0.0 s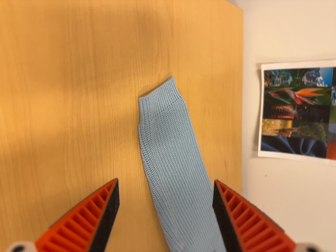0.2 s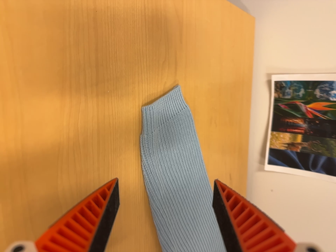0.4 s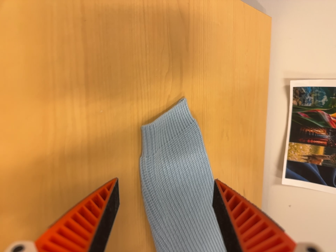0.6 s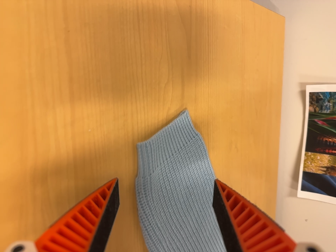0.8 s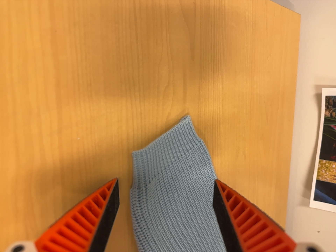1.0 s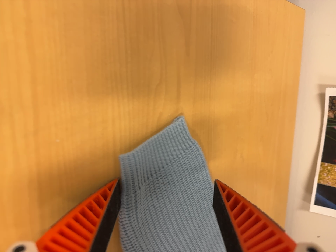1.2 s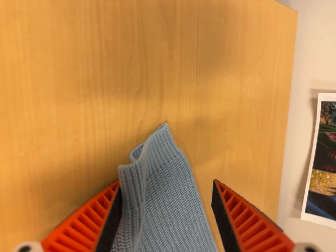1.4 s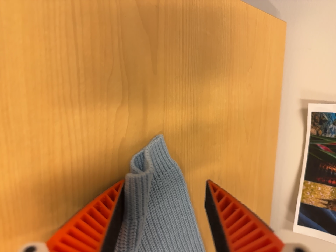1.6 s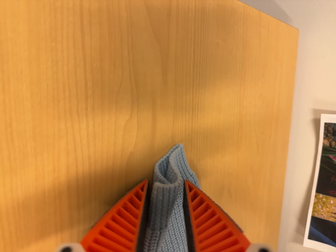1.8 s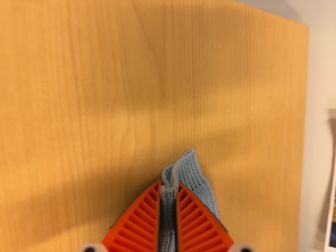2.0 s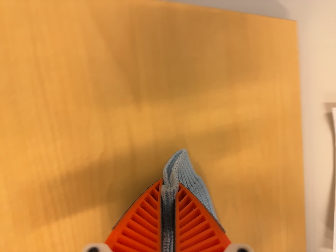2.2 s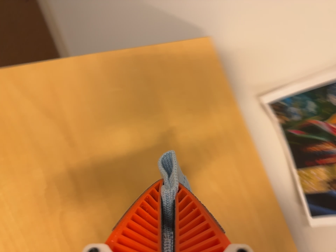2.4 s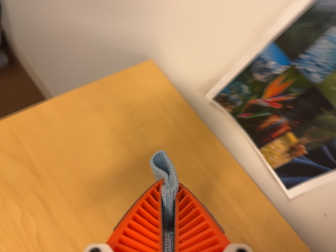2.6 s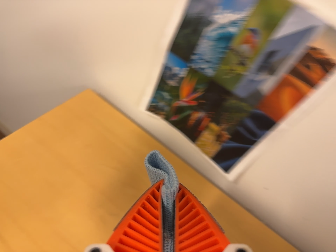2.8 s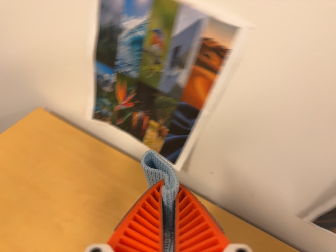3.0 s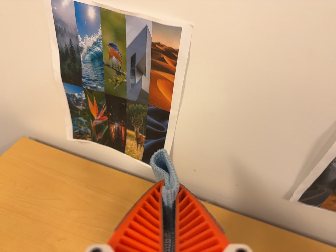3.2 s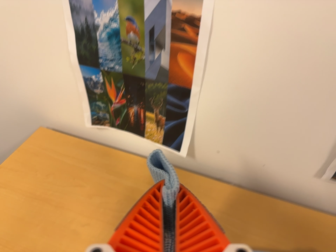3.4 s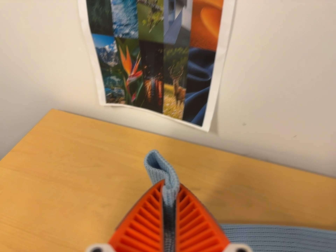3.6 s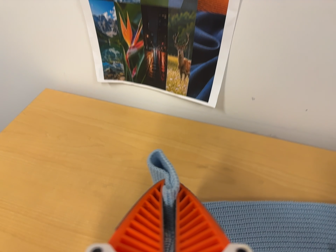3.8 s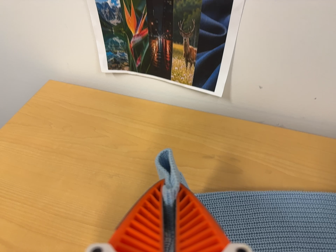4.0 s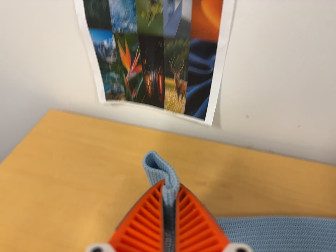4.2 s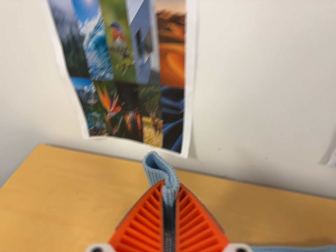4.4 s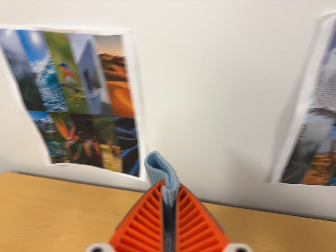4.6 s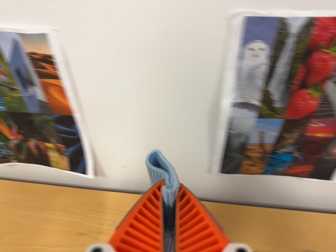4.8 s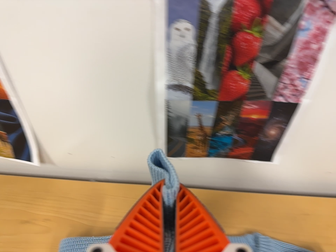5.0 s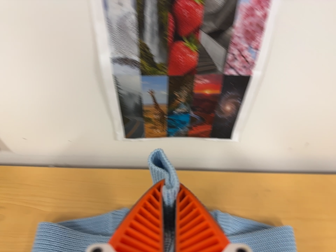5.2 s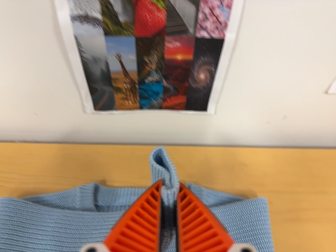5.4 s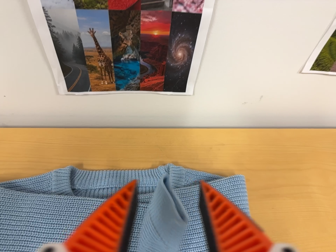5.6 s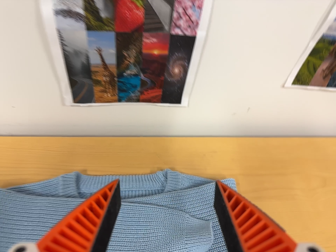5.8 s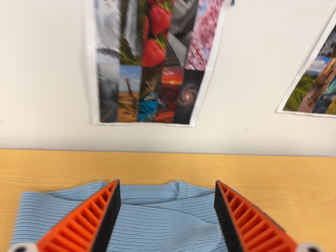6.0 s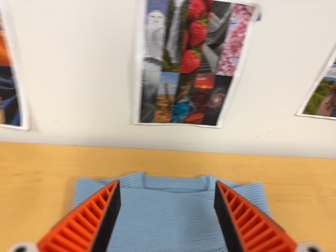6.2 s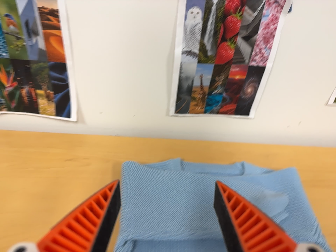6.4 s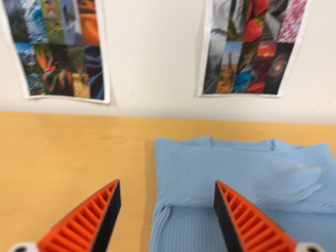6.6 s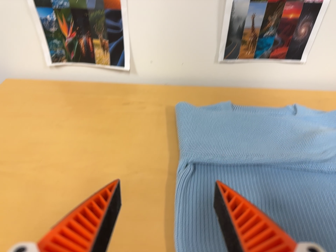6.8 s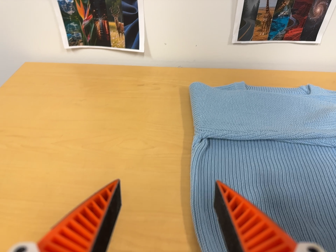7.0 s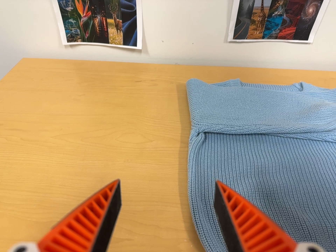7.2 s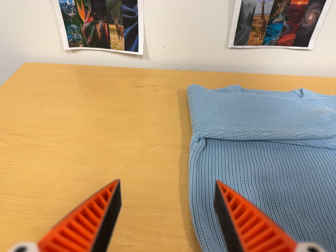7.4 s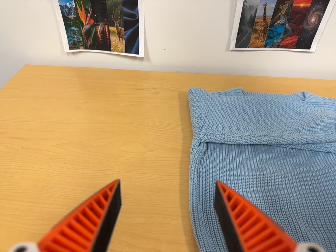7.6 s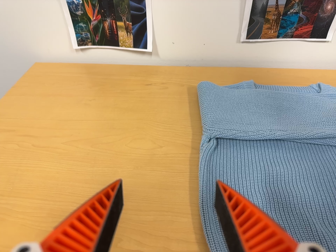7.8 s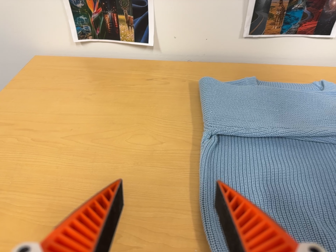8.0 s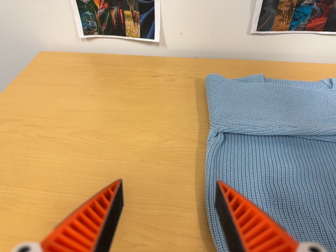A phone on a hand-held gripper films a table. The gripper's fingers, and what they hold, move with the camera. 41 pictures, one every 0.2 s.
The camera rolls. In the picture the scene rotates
counterclockwise.
0.0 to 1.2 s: The camera travels forward, toward the top of its view and to its right, about 16 cm, so what stands in front looms larger.
1.2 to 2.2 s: The camera travels to its right, about 12 cm. Its aim tips toward the top of its view by about 10 degrees, and the scene shifts downward. It rolls about its line of sight by about 20 degrees, and the scene rotates counterclockwise.
2.2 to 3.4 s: The camera travels to its right and toward the bottom of its view, about 32 cm, so close, fixed things drift to the left. Its aim tips toward the top of its view by about 15 degrees. It rolls about its line of sight by about 55 degrees, and the scene rotates counterclockwise.
3.4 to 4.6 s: The camera travels to its right and toward the top of its view, about 18 cm, so close, fixed things drift to the left. It rolls about its line of sight by about 10 degrees, and the scene rotates counterclockwise.
4.6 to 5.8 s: The camera pans to its right by about 20 degrees. It travels to its right, toward the bottom of its view and backward, about 16 cm, so close, fixed things drift to the left.
5.8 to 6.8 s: The camera pans to its left by about 15 degrees. It travels toward the bottom of its view, to its left and backward, about 26 cm, so close, fixed things drift upward.
6.8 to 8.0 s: The camera shifts only a little, or ends up much as it began.
The film runs forward here.
